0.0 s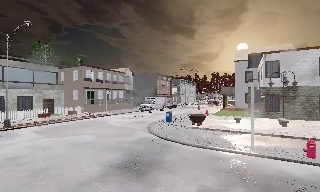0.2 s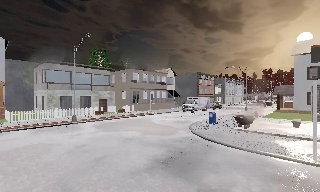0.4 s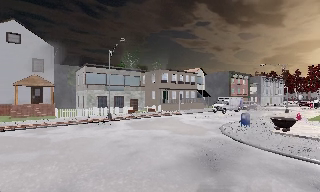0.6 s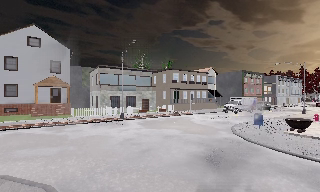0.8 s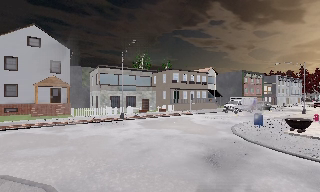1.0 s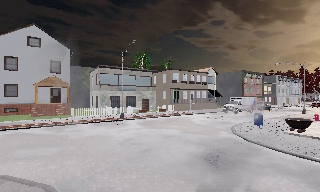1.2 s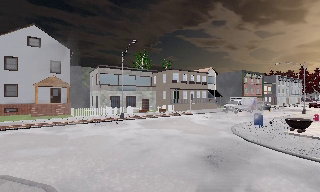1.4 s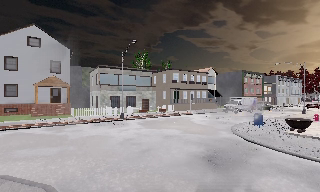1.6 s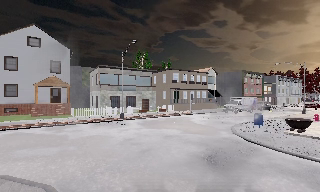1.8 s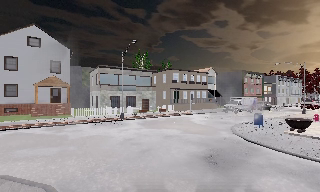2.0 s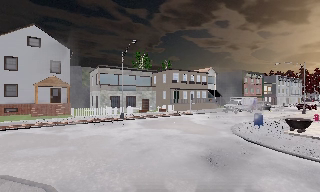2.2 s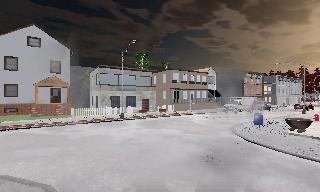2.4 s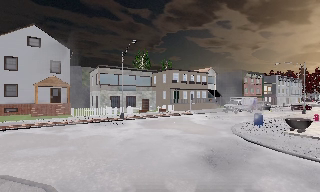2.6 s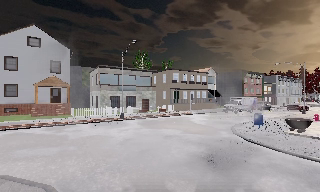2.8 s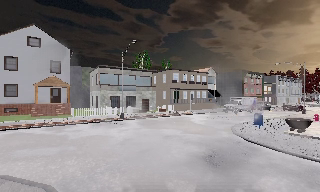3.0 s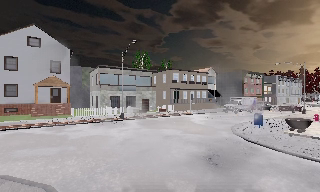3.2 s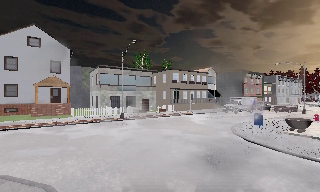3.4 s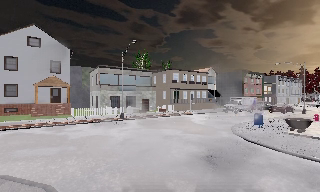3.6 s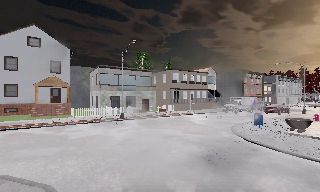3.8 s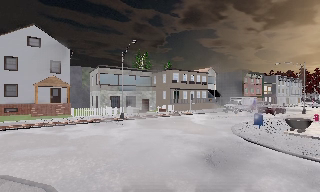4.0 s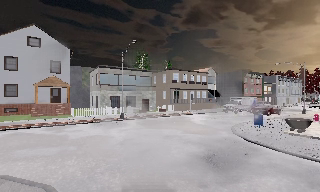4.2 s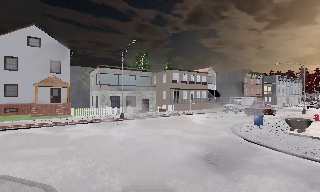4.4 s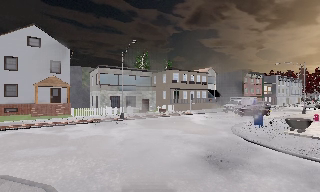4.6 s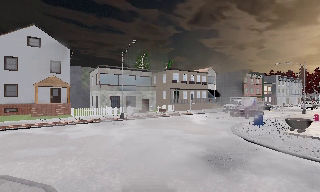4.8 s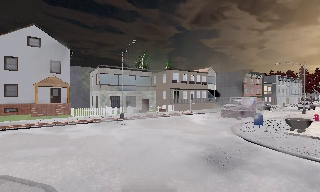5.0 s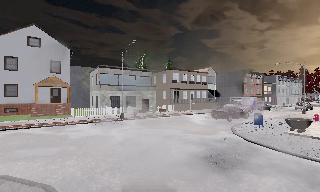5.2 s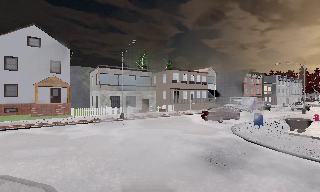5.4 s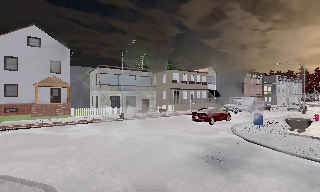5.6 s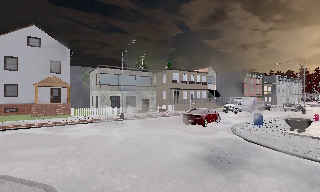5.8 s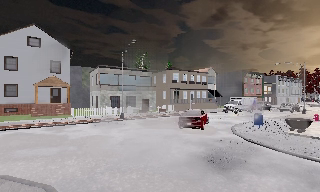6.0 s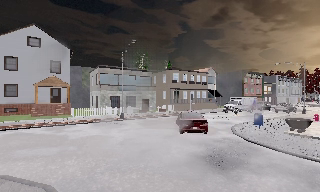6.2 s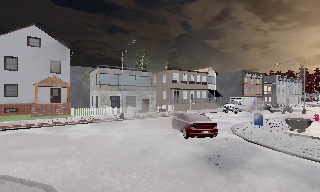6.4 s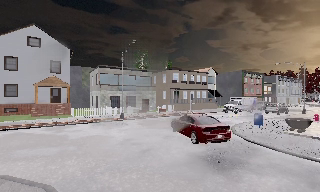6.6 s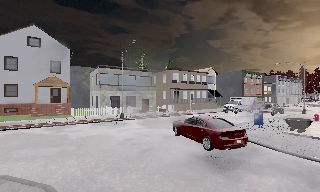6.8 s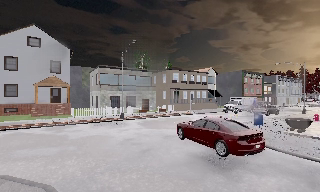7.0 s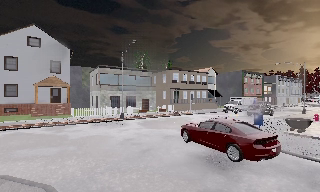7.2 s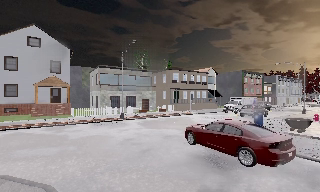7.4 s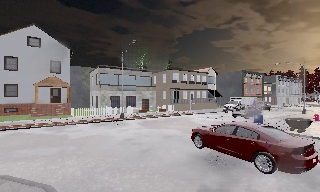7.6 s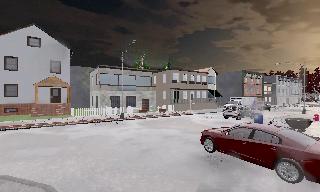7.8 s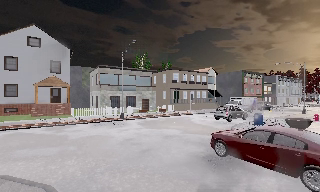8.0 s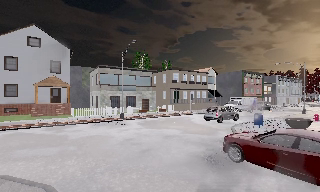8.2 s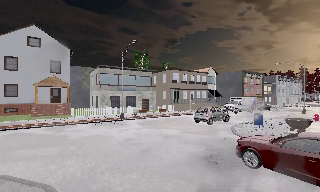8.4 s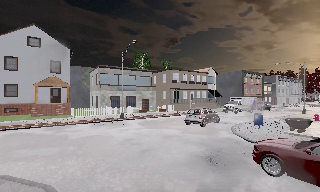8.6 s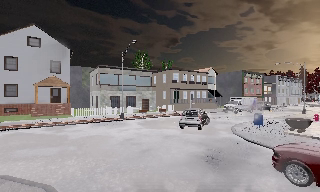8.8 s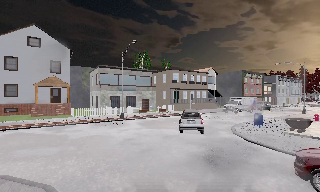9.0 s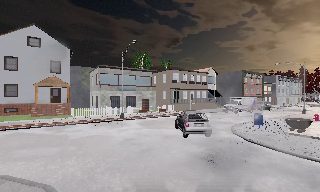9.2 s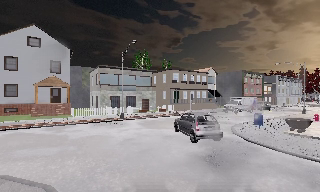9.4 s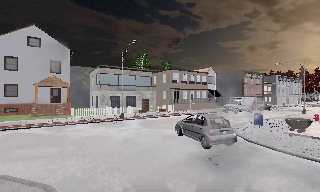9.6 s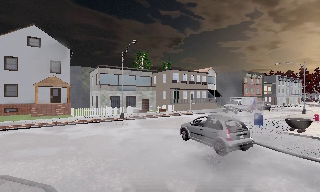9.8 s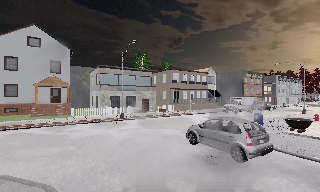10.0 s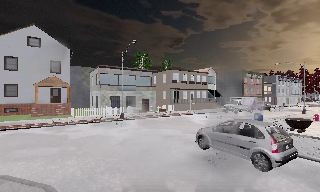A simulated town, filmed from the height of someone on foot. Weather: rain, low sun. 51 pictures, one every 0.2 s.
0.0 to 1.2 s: The camera swings to its left by about 30 degrees, and the scene slides to the right. It travels backward, about 1 m, so what stands in front gets smaller. It loses speed.
1.2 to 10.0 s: The camera keeps its place and its aim.
The film runs backward here.
